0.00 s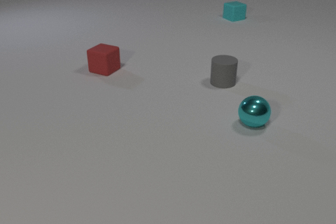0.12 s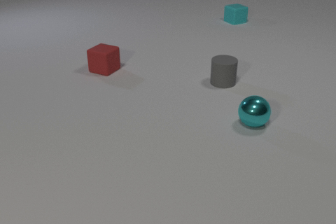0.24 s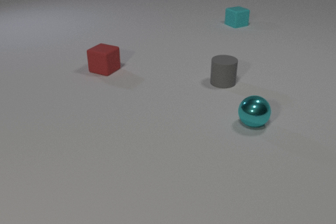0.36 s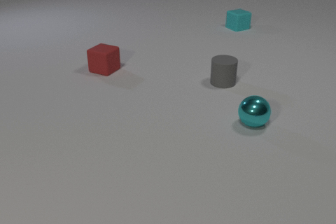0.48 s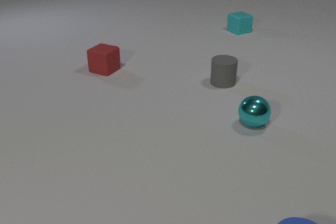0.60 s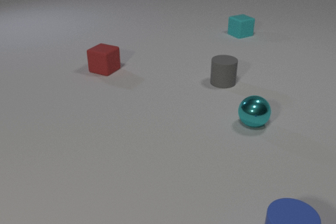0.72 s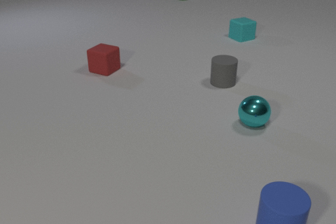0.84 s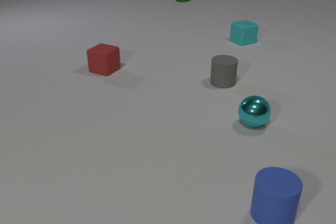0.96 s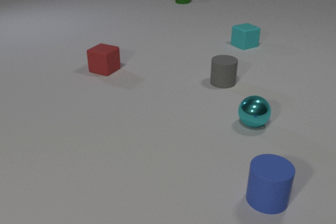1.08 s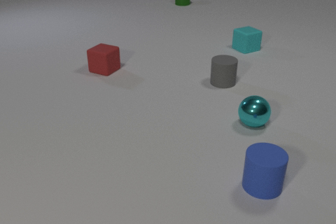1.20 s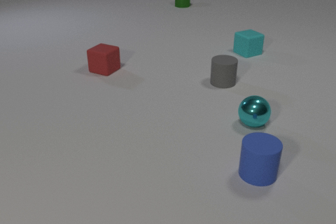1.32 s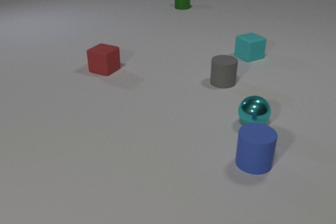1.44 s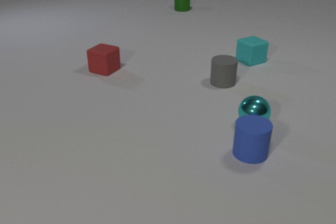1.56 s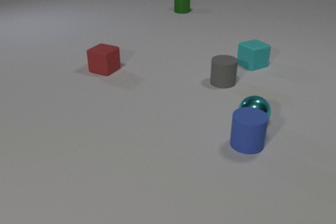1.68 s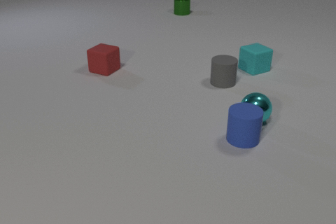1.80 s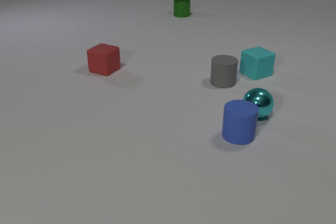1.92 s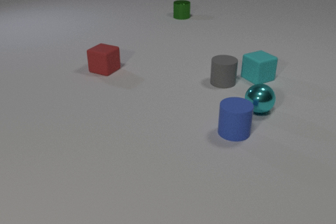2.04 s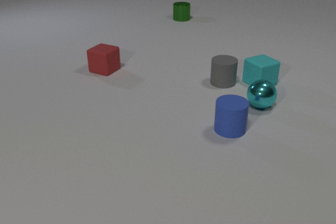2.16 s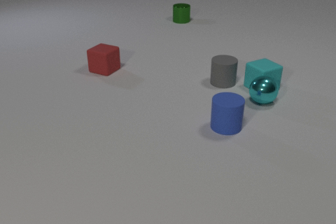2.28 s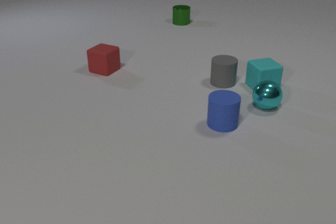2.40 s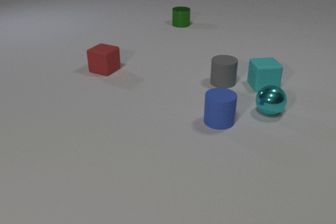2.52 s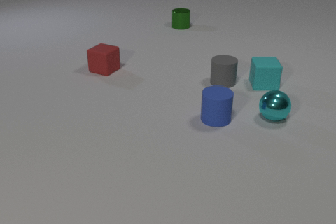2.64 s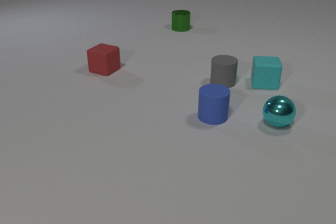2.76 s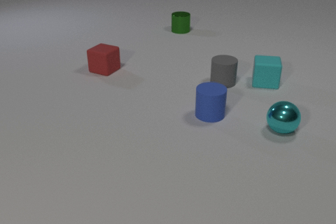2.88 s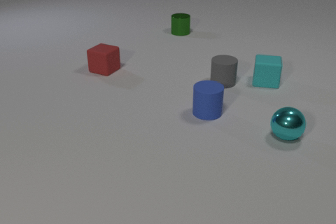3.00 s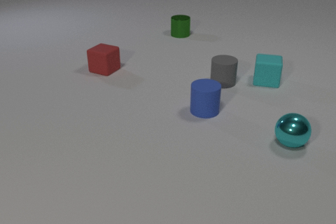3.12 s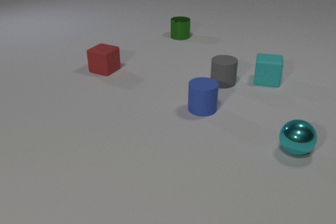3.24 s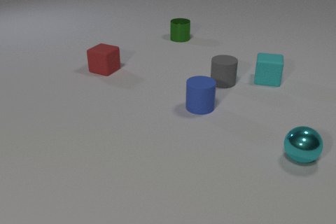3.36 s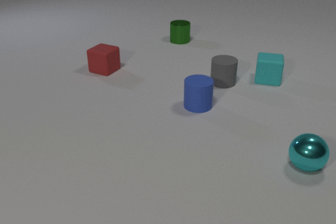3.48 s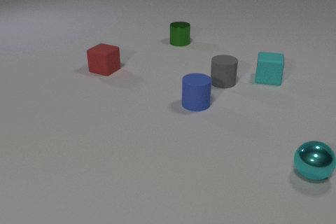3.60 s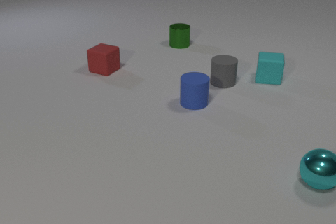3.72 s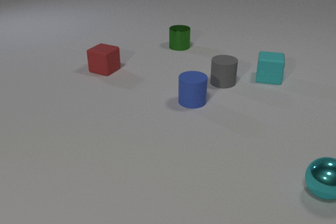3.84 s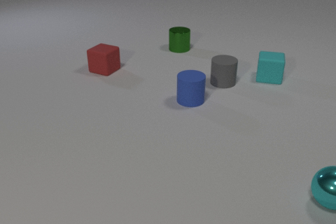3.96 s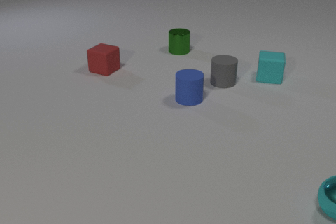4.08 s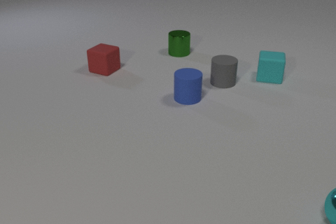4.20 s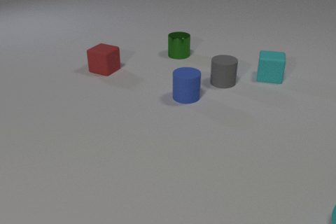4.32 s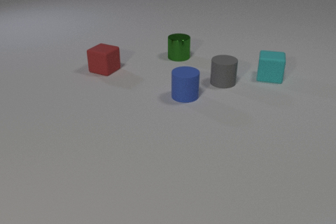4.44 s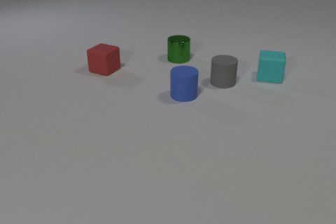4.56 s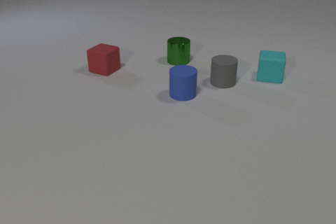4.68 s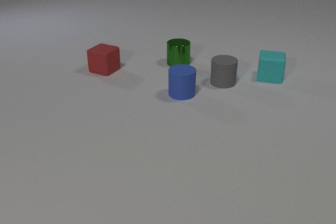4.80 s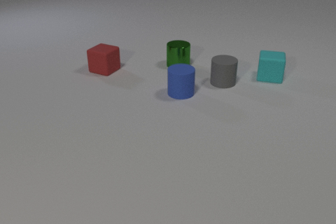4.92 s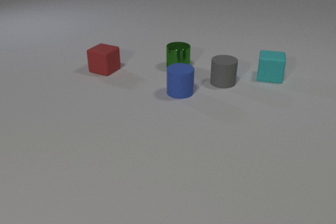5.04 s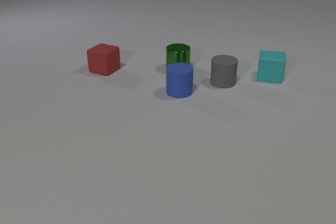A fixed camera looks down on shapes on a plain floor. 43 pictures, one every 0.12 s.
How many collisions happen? 2.
What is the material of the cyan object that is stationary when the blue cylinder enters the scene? metal.
How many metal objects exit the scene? 1.
0.00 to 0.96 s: The blue rubber cylinder comes in at the bottom edge, slides away from the camera. The green metal cylinder comes in at the top edge, slides toward the camera. The cyan rubber cube slides toward the camera.
0.96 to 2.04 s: The blue rubber cylinder slides away from the camera. The cyan metal sphere rolls away from the camera. The green metal cylinder slides toward the camera. The cyan rubber cube slides toward the camera. The blue rubber cylinder and the cyan metal sphere collide.
2.04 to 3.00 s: The blue rubber cylinder slides away from the camera and to the left. The cyan metal sphere rolls toward the camera and to the right. The green metal cylinder slides toward the camera. The cyan rubber cube slides to the right, spins so that its near face slides to the left, clockwise seen from above. The cyan metal sphere and the cyan rubber cube collide.
3.00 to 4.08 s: The blue rubber cylinder slides away from the camera and to the left. The cyan metal sphere rolls toward the camera and to the right. The green metal cylinder slides toward the camera. The cyan rubber cube slides away from the camera.
4.08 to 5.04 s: The blue rubber cylinder slides away from the camera and to the left. The cyan metal sphere rolls toward the camera and to the right, leaves at the right edge. The green metal cylinder slides toward the camera.
